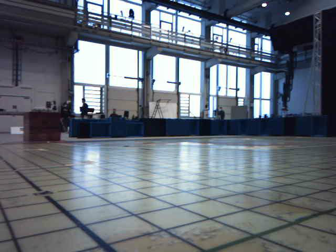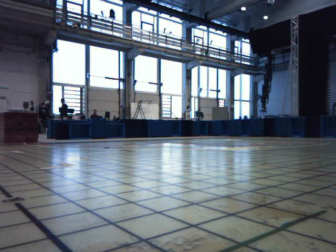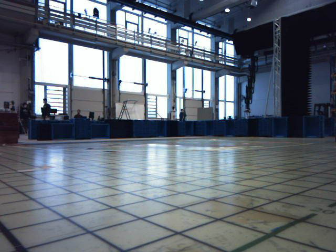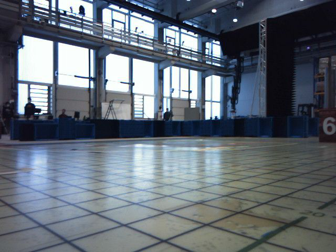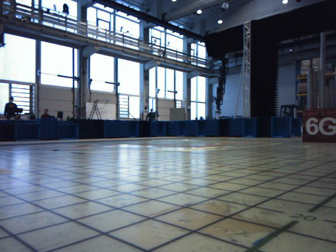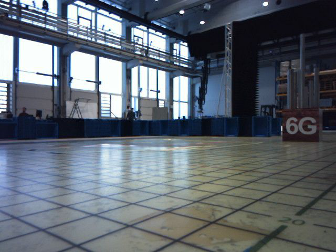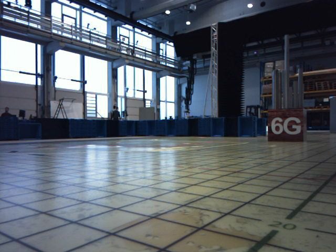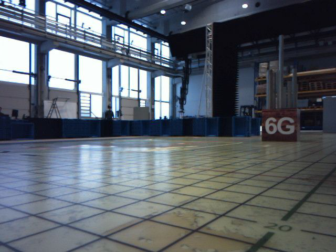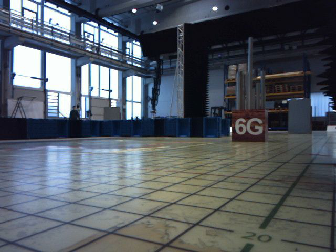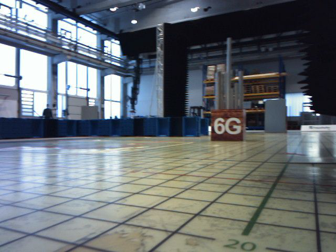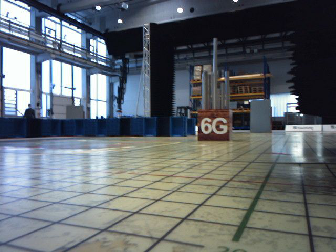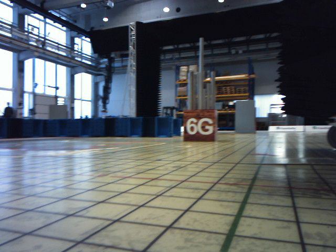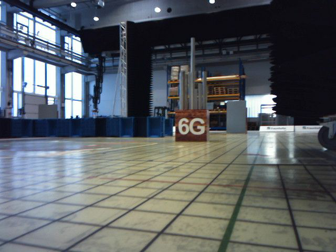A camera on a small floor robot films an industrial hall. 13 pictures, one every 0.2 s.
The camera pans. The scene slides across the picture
to the left.
The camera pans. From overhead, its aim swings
clockwise.
0.0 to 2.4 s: The camera pans to its right, which is clockwise from overhead, by about 35 degrees. It travels forward, about 0.4 m.
The film runs forward here.
